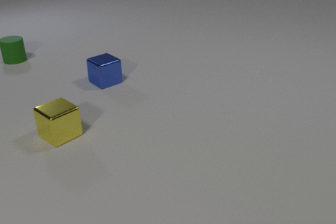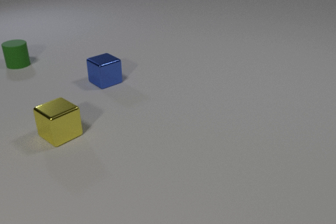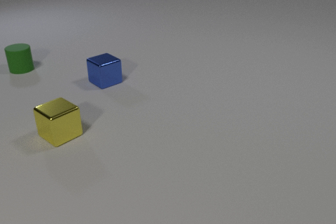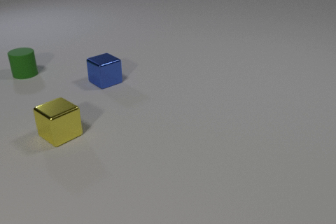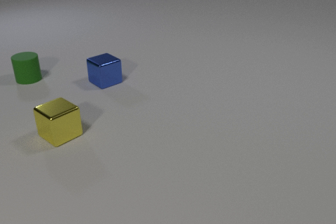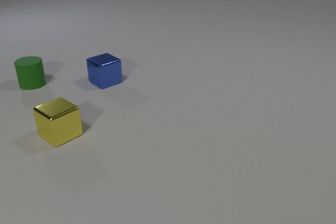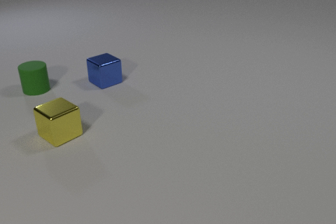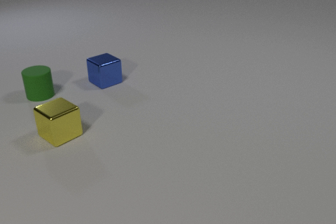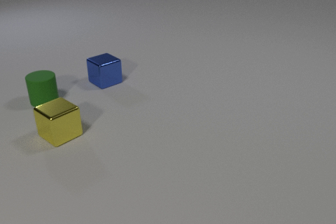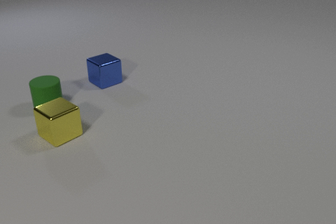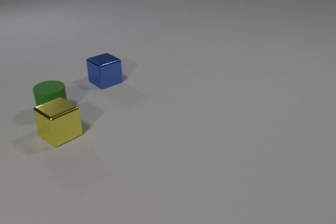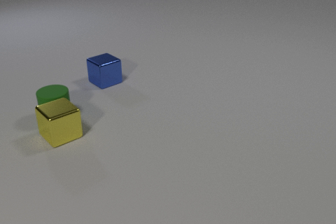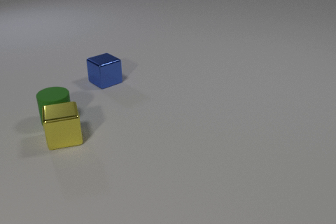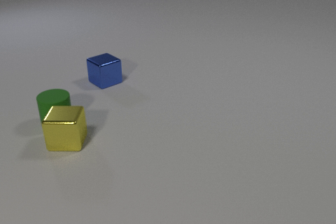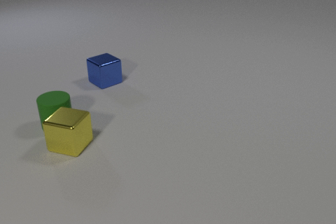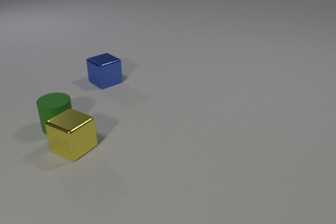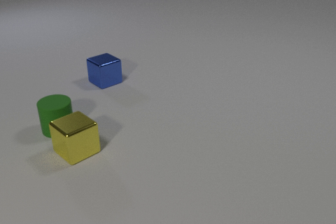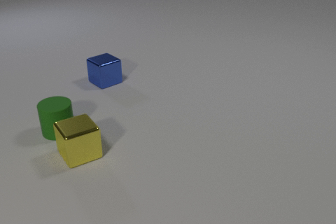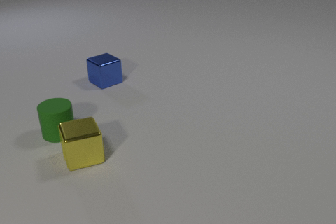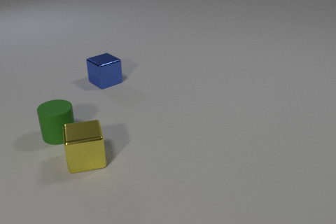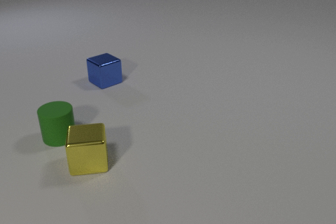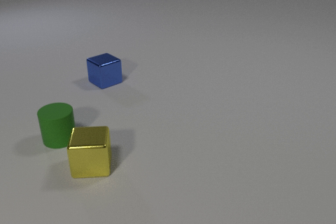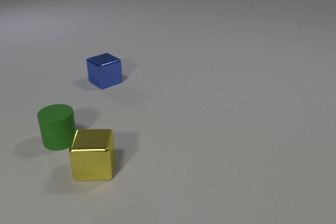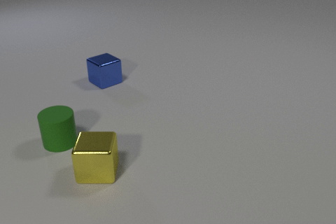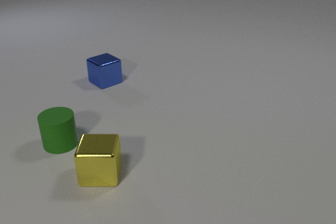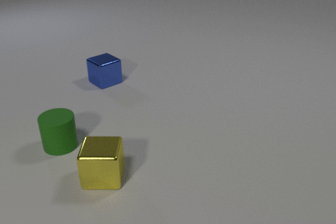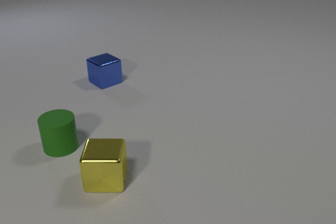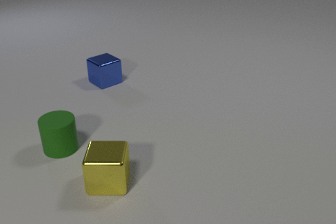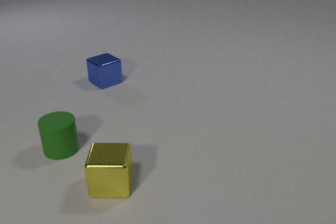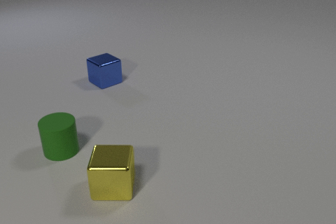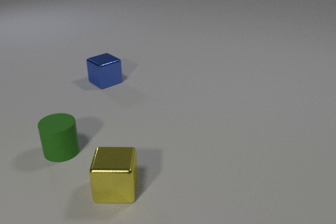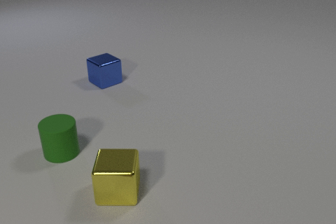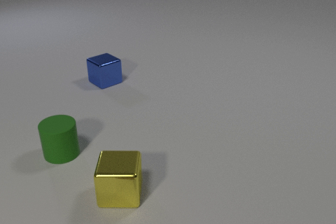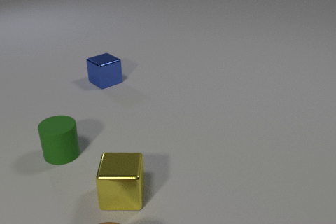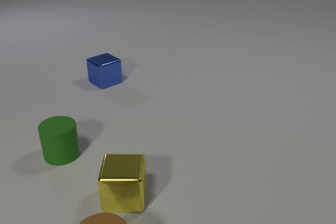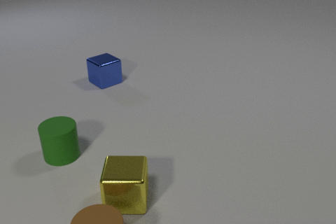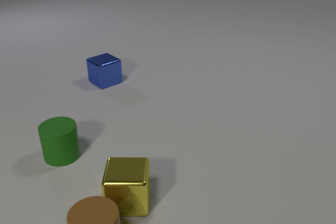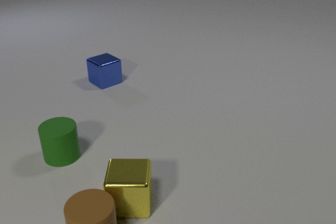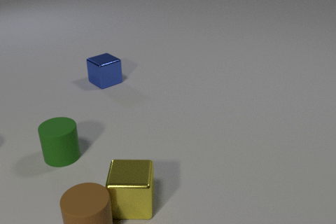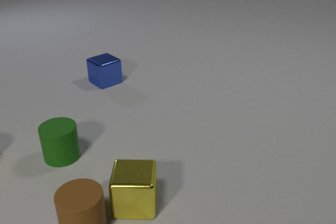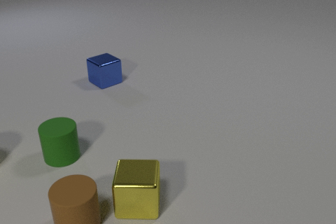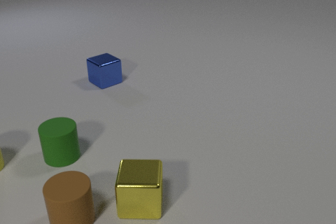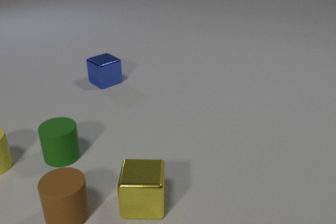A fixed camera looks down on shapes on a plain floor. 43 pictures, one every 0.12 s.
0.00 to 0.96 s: The green rubber cylinder slides toward the camera.
0.96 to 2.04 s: The green rubber cylinder slides toward the camera. The yellow metal cube slides toward the camera and to the right, spins so that its near face slides to the left, clockwise seen from above. The green rubber cylinder and the yellow metal cube collide.
2.04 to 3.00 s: The green rubber cylinder slides toward the camera. The yellow metal cube slides toward the camera and to the right, spins so that its near face slides to the left, clockwise seen from above.
3.00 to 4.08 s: The green rubber cylinder slides toward the camera. The yellow metal cube slides toward the camera and to the right. The brown rubber cylinder comes in at the bottom edge, slides away from the camera.
4.08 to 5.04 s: The yellow metal cube slides to the right and toward the camera. The brown rubber cylinder slides away from the camera and to the left. The yellow rubber cylinder comes in at the left edge, slides to the right. The yellow metal cube and the brown rubber cylinder collide.
Are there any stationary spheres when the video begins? no.
What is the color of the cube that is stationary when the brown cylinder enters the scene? blue.
What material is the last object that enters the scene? rubber.
